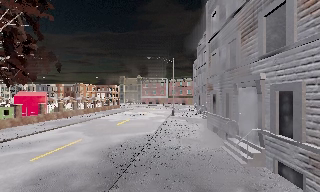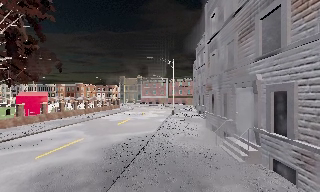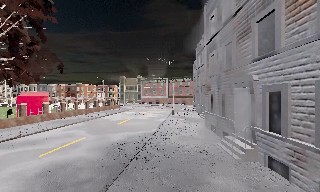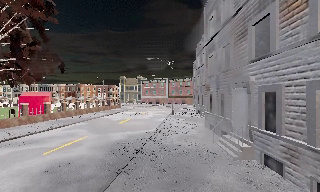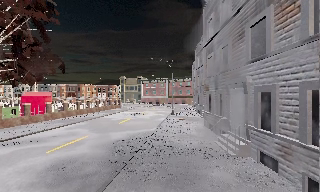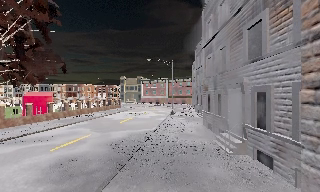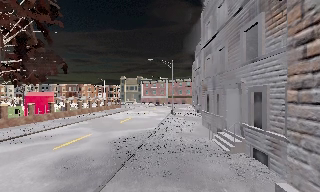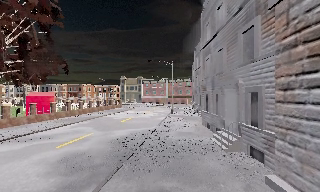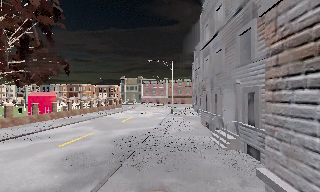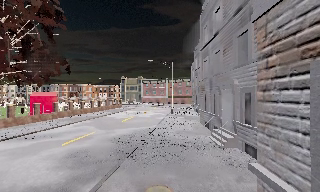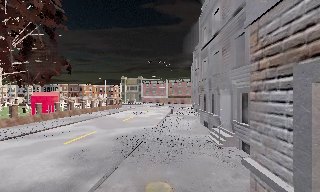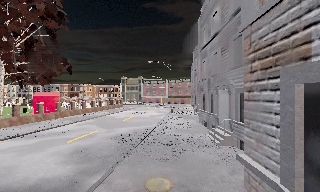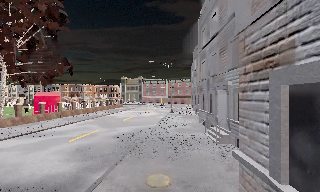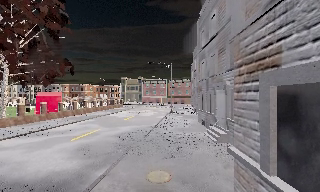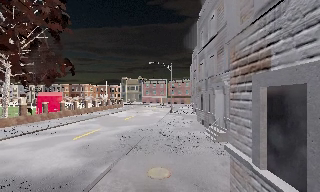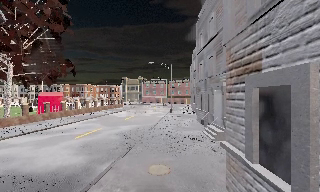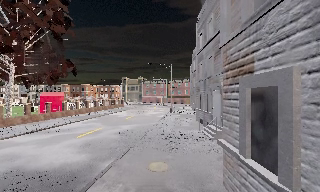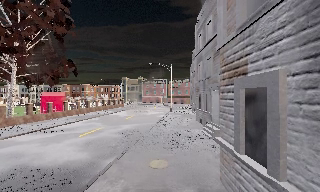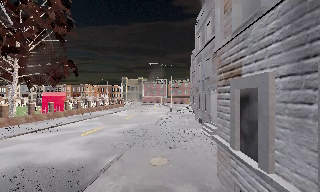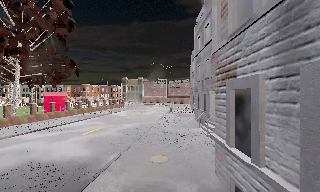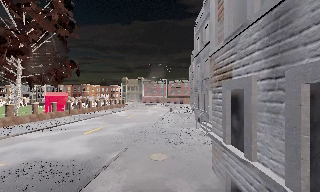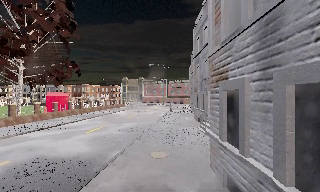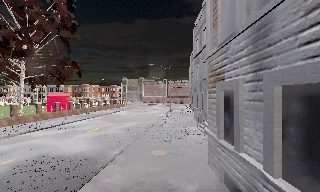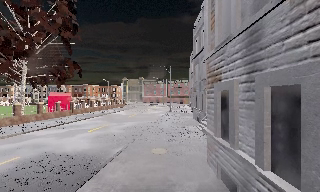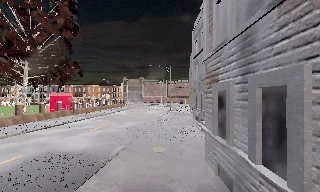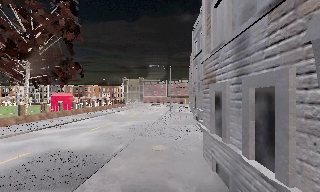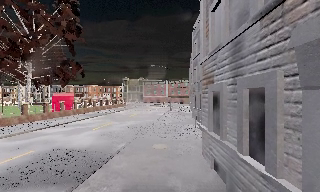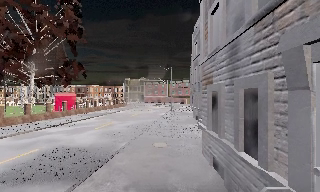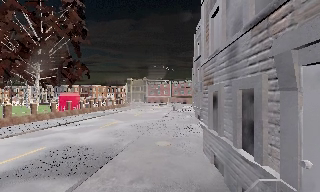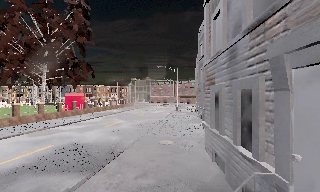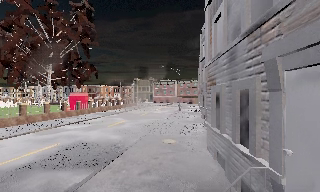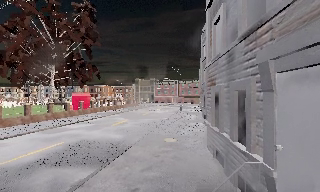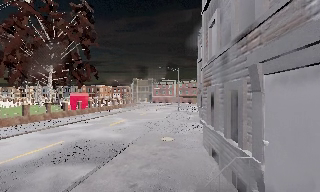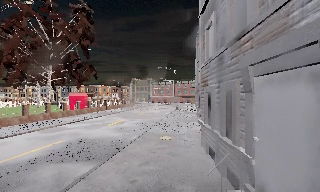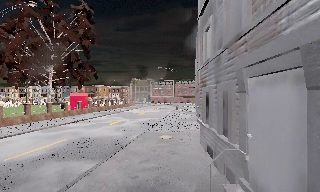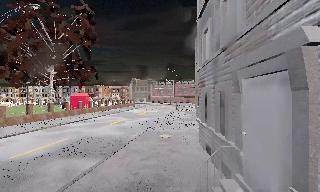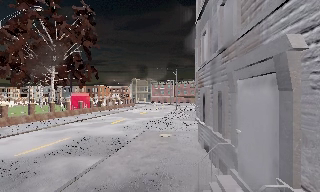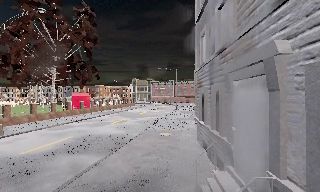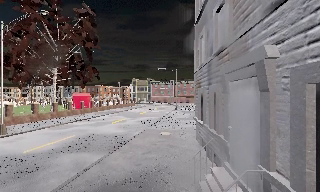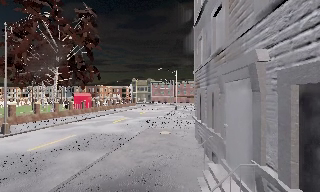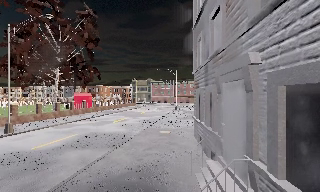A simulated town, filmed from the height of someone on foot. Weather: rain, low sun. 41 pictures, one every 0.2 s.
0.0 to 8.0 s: The camera travels backward, about 9 m, so what stands in front gets smaller.
The film runs backward here.
